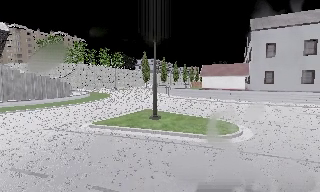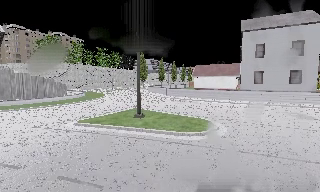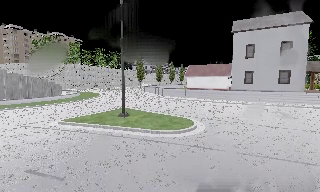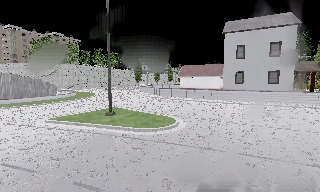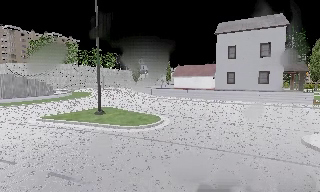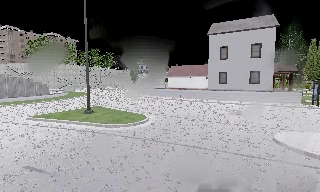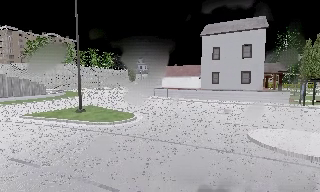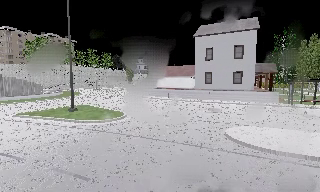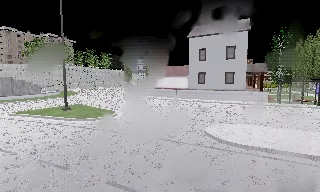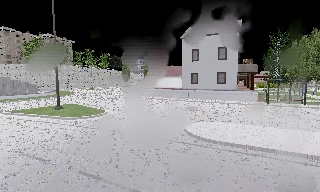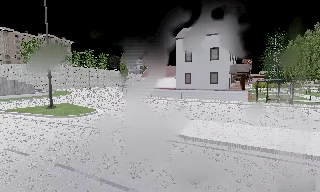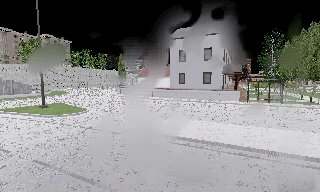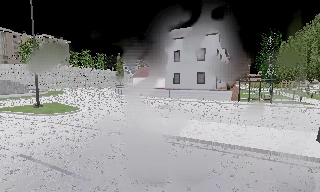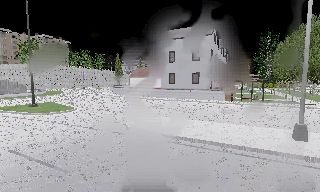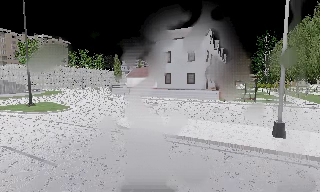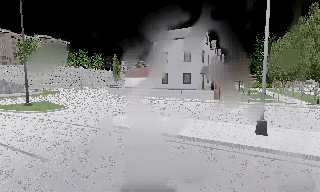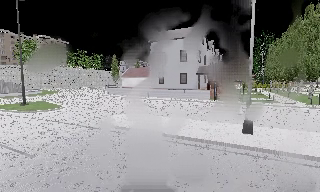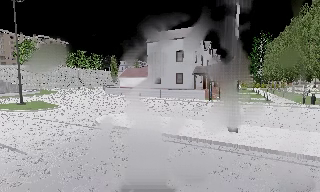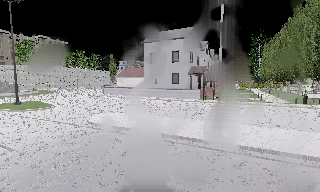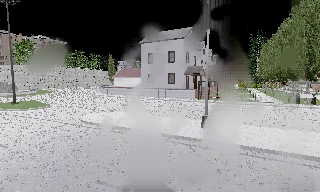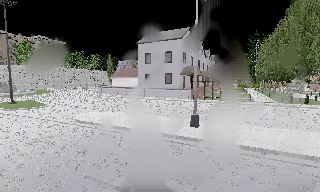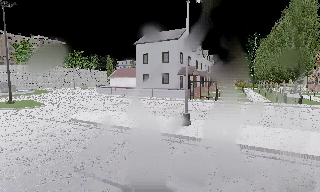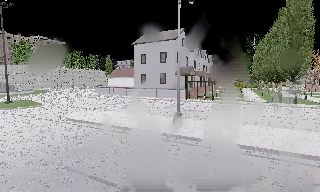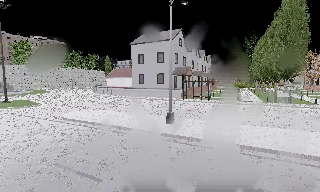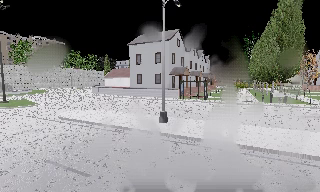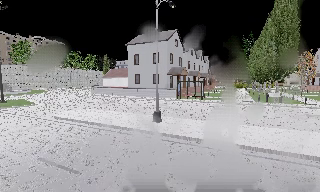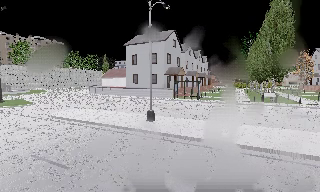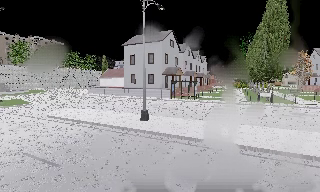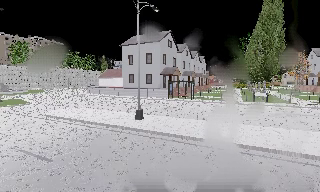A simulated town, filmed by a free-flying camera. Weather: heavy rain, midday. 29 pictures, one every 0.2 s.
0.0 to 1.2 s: The camera travels to its right, about 7 m, so close, fixed things drift to the left.
1.2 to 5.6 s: The camera travels to its right and backward, about 15 m, so close, fixed things drift to the left. It loses speed.
The film runs forward here.
